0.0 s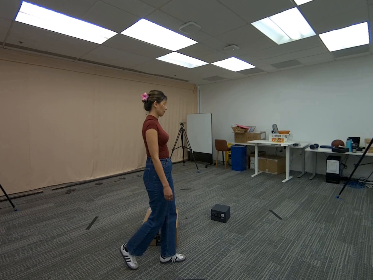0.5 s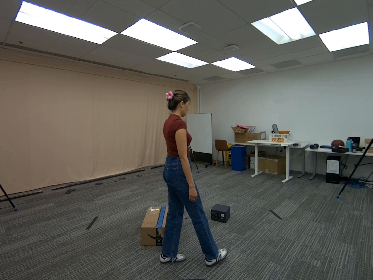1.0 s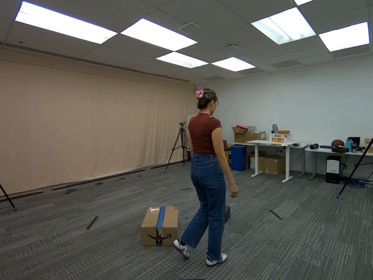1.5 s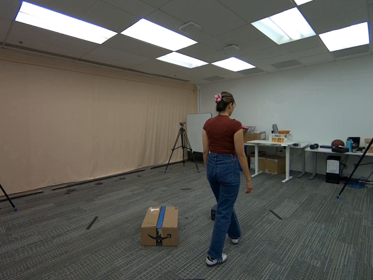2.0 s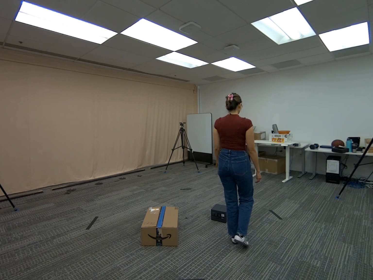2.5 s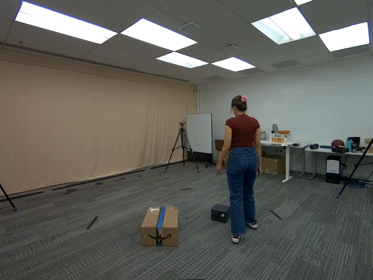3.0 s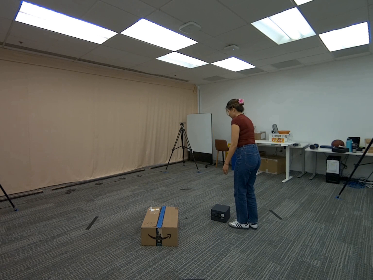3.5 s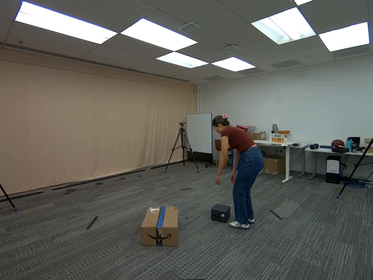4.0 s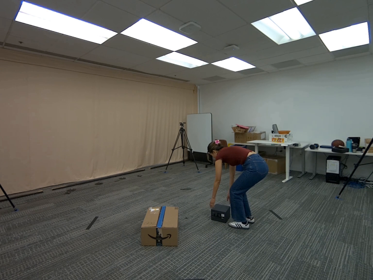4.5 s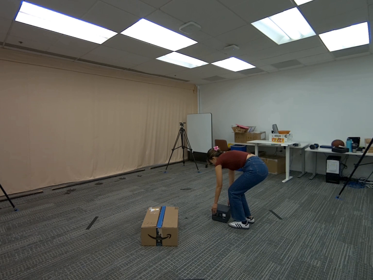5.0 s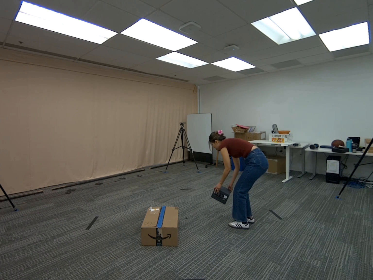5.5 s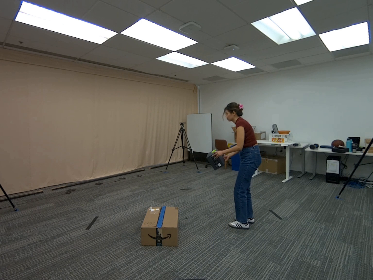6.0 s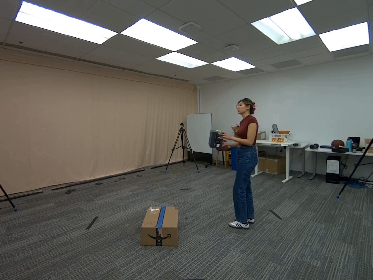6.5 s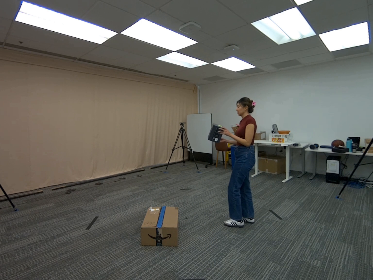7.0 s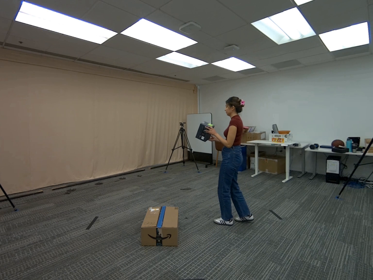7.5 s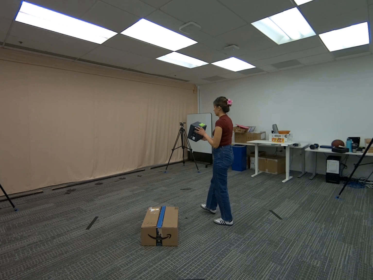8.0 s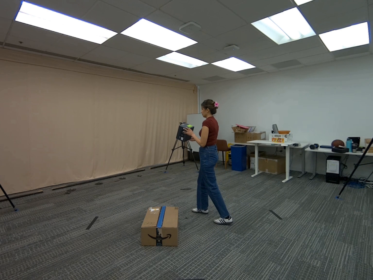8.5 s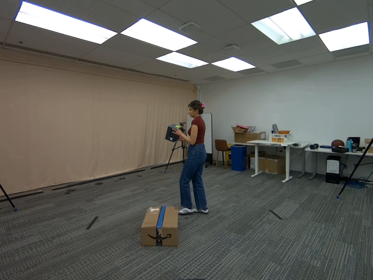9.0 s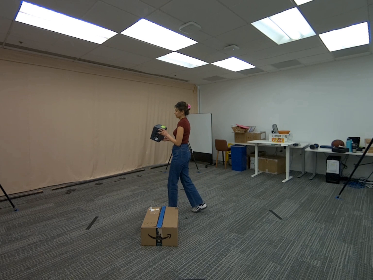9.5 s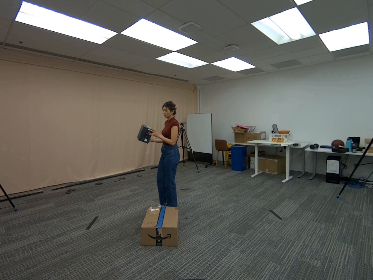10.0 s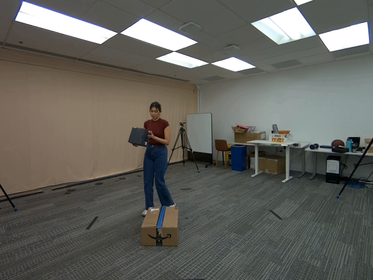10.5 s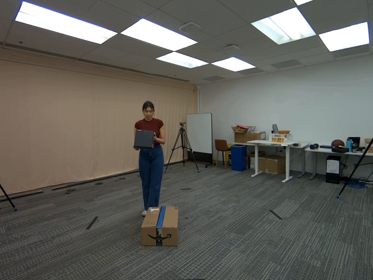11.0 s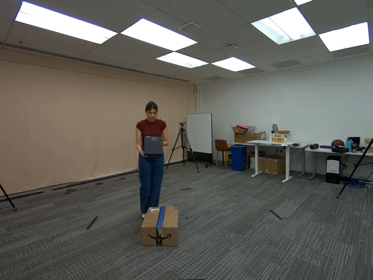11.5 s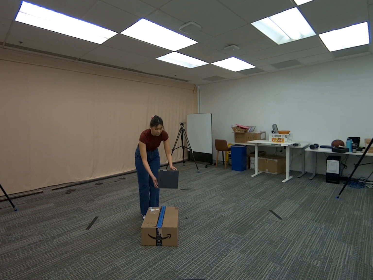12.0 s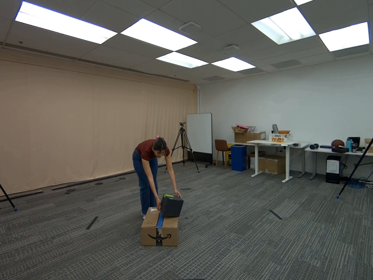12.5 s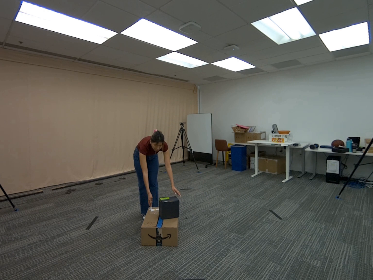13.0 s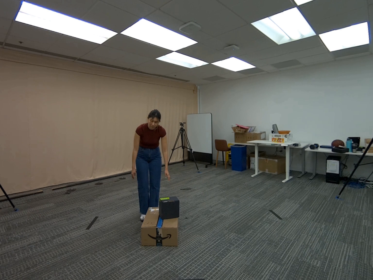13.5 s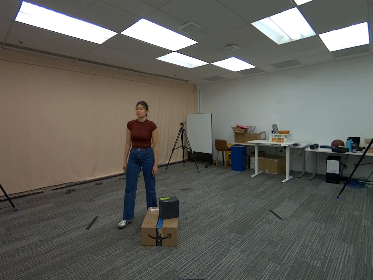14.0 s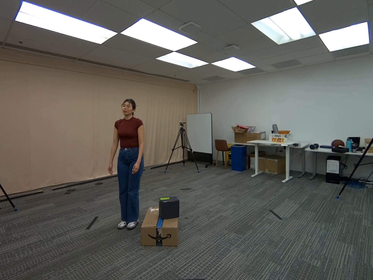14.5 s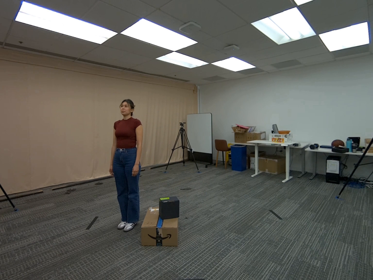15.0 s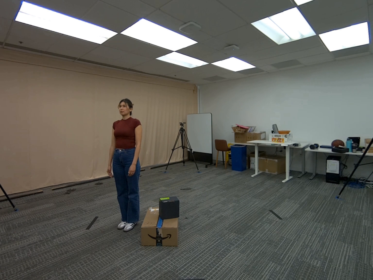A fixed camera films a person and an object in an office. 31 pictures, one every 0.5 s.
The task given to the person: Walk to the black square box, pick the black square box with both hands, and place it to the big brown cardboard box.
